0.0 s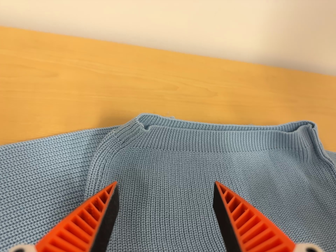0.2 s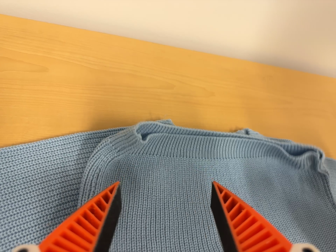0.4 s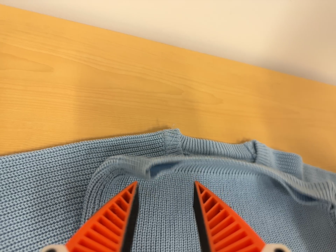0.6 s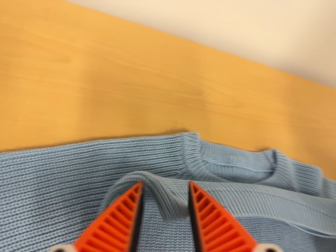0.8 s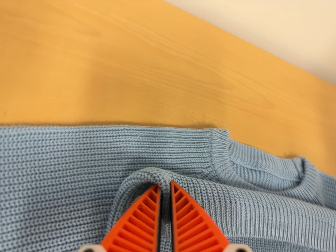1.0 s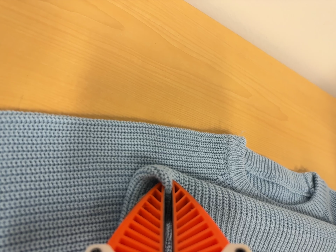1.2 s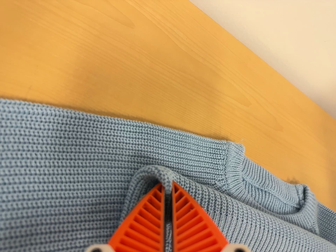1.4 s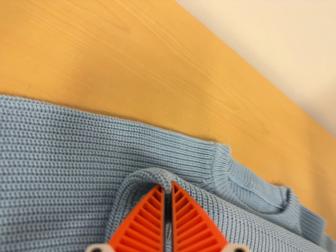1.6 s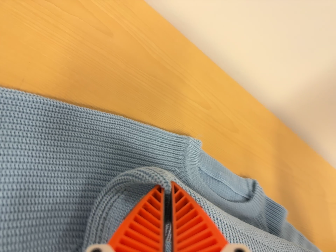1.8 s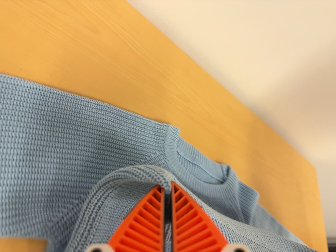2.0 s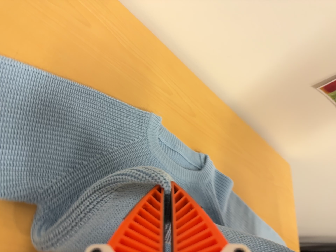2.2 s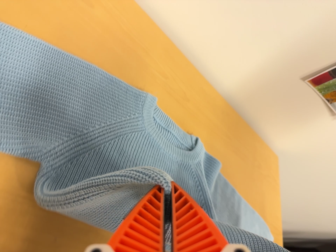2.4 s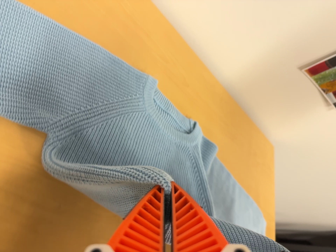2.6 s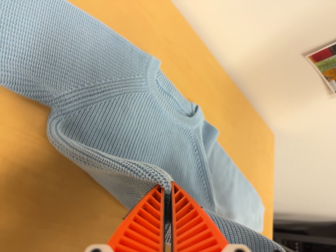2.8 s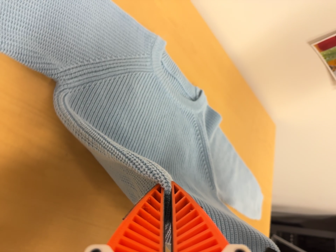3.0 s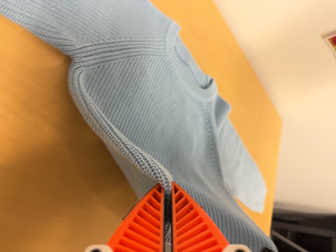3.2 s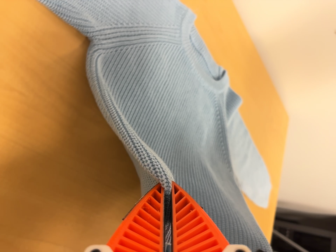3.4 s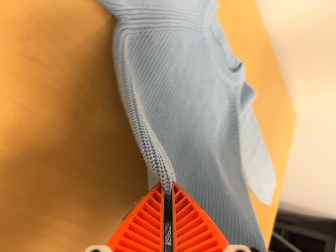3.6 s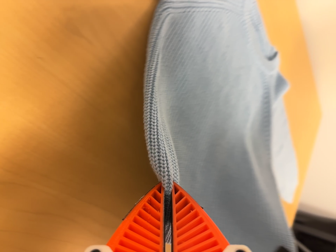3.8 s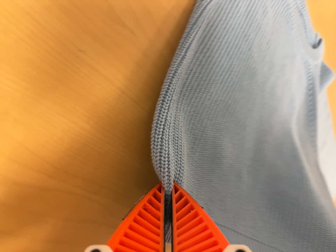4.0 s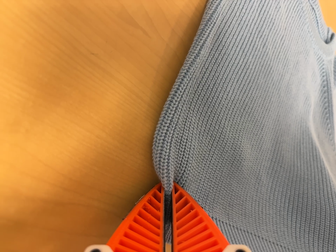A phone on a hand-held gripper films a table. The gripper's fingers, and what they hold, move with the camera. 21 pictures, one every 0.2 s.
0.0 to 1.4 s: The camera travels to its left, forward and toward the top of its view, about 16 cm. It rolls about its line of sight by about 30 degrees, and the scene rotates clockwise.
1.4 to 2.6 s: The scene slides to the left, as the camera pans about 10 degrees to its right. It travels backward and toward the bottom of its view, about 20 cm, so what stands in front gets smaller.
2.6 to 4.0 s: The camera travels to its left, forward and toward the bottom of its view, about 16 cm, so close, fixed things drift to the right. It rolls about its line of sight by about 10 degrees, and the scene rotates clockwise.
The film runs backward here.
